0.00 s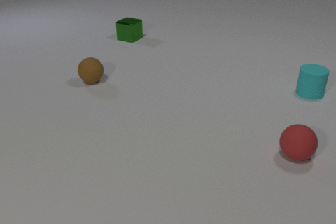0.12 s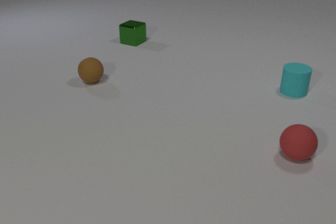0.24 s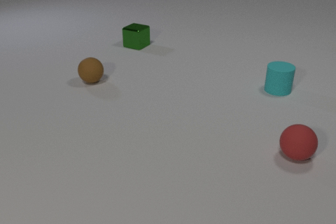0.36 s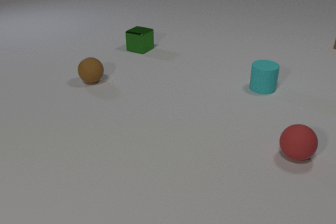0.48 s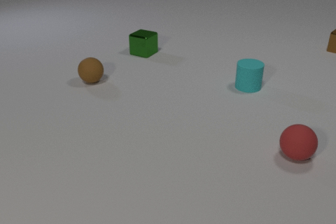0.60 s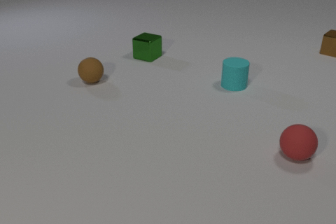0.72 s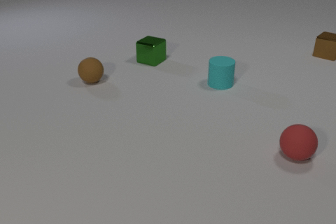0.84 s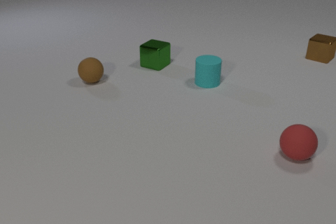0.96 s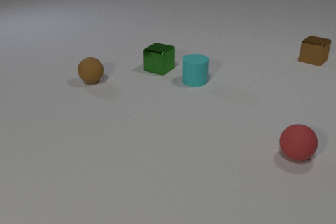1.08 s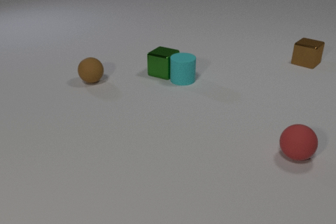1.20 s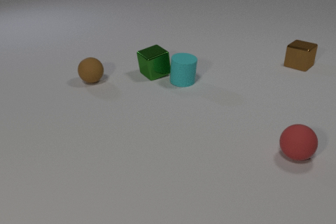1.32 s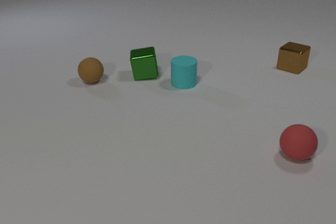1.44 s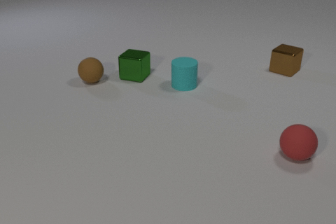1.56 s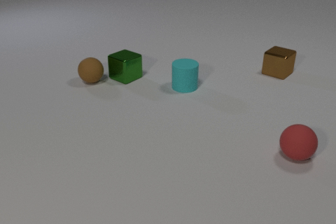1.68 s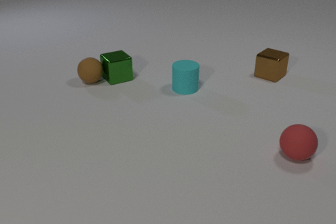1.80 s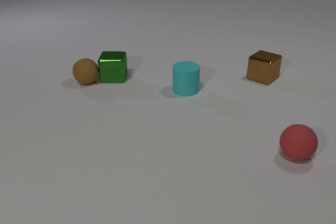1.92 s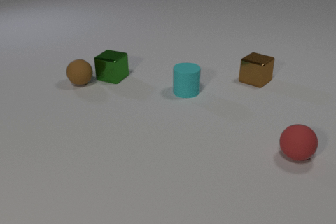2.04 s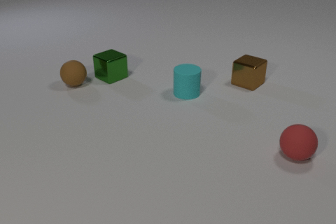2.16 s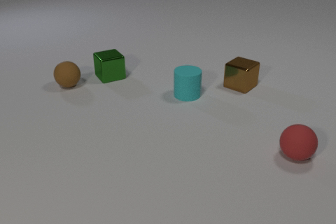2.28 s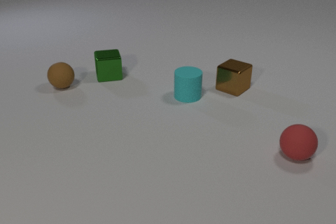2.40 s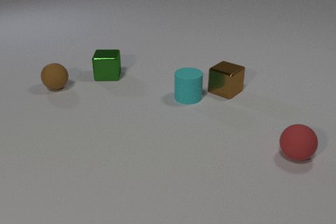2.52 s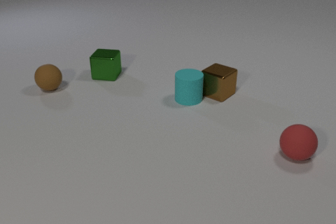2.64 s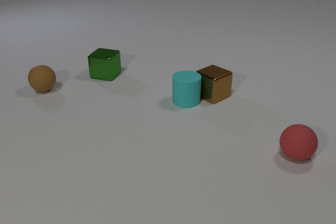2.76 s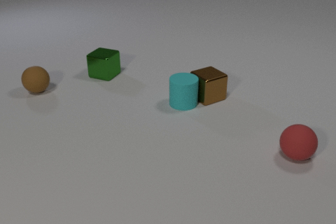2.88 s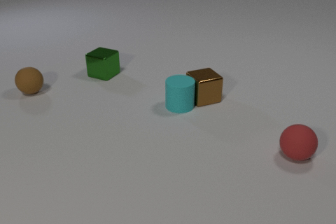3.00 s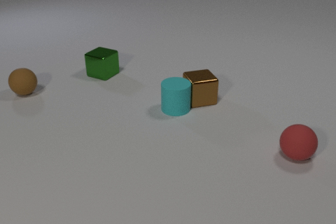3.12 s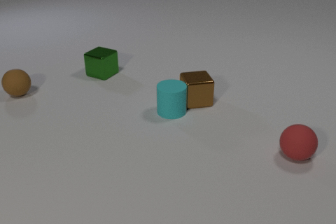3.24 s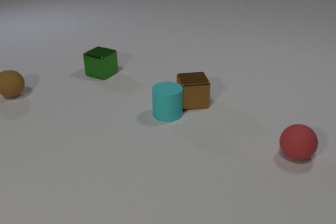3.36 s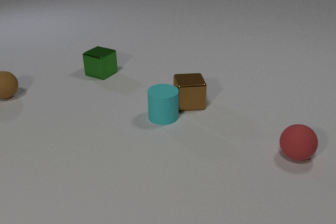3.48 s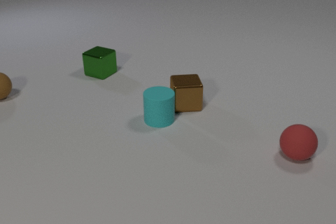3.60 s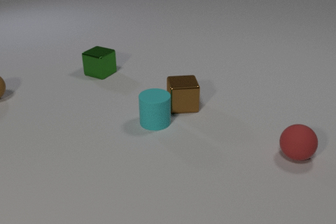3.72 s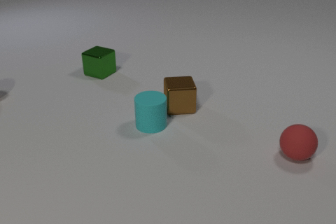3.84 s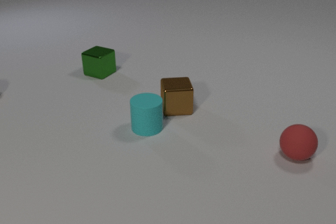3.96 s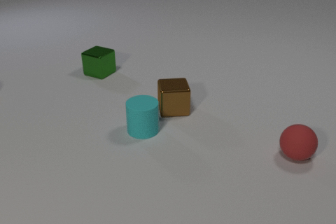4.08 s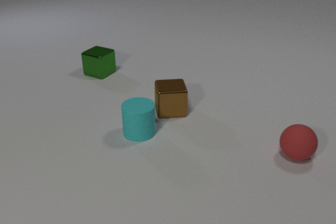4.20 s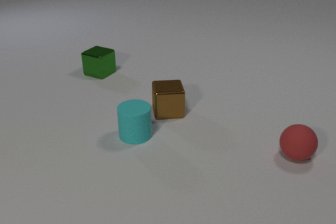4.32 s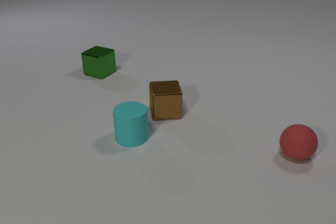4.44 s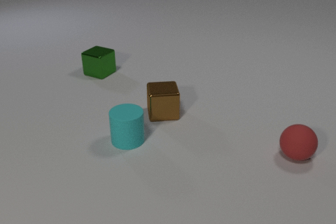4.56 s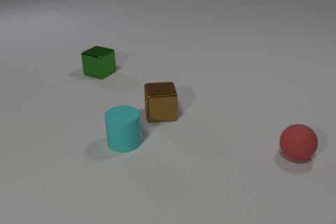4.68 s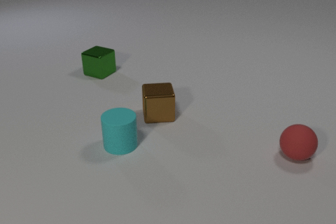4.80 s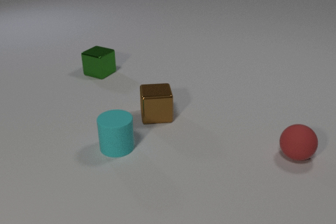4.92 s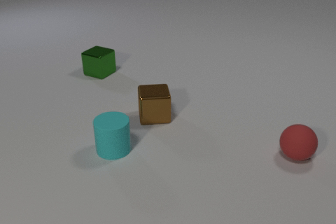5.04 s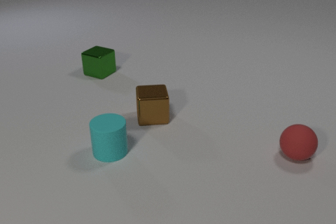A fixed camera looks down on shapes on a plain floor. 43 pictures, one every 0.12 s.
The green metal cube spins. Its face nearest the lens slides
to the left.
The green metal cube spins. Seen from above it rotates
clockwise.
0.00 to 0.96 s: The green metal cube slides toward the camera. The cyan rubber cylinder slides to the left. The brown metal cube comes in at the right edge, slides toward the camera and to the left.
0.96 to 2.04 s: The green metal cube slides to the left, spins so that its near face slides to the left, clockwise seen from above. The cyan rubber cylinder slides toward the camera. The brown metal cube slides toward the camera and to the left. The brown rubber sphere rolls to the left. The green metal cube and the cyan rubber cylinder collide. The green metal cube and the brown rubber sphere collide.
2.04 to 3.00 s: The green metal cube slides away from the camera and to the left, spins clockwise seen from above by about 75 degrees, its near face sliding to the left. The cyan rubber cylinder slides toward the camera. The brown metal cube slides to the left and toward the camera, spins so that its near face slides to the left, clockwise seen from above. The brown rubber sphere rolls to the left. The cyan rubber cylinder and the brown metal cube collide.
3.00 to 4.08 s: The cyan rubber cylinder slides toward the camera and to the left. The brown metal cube slides to the left and toward the camera. The brown rubber sphere rolls to the left, leaves at the left edge.
4.08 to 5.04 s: The cyan rubber cylinder slides toward the camera and to the left. The brown metal cube slides to the left and toward the camera.
What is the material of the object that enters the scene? metal.
Are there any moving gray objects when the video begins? no.
How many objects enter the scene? 1.
